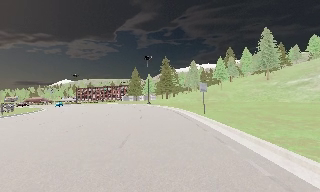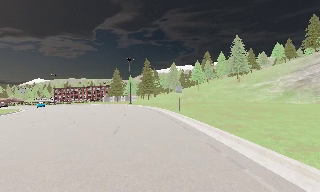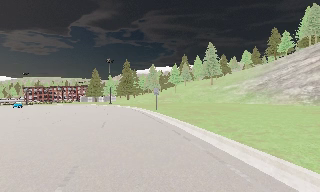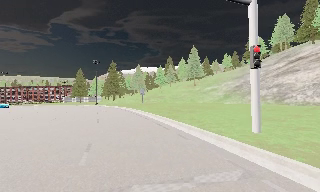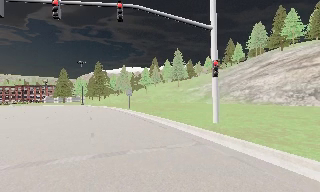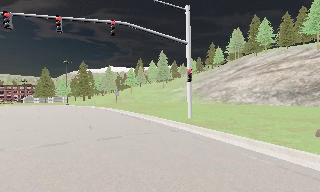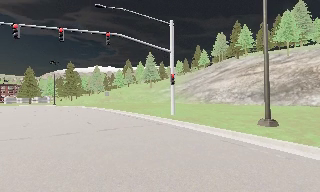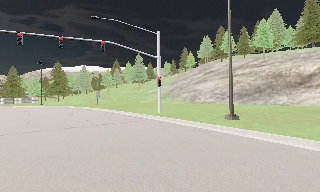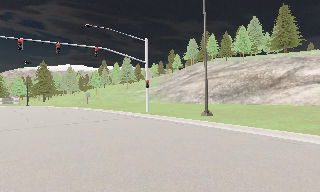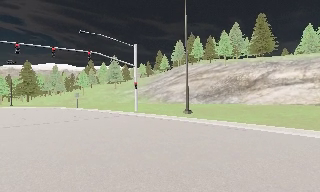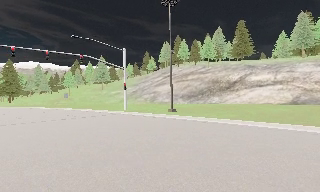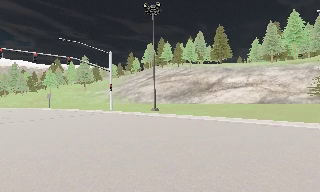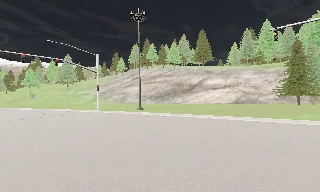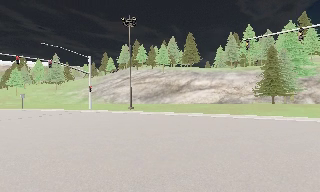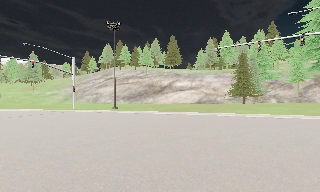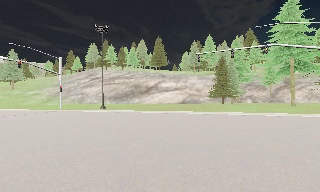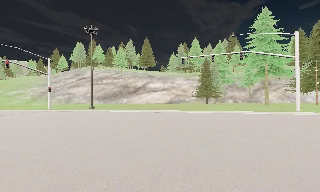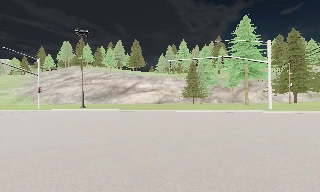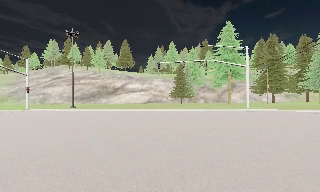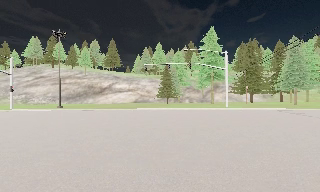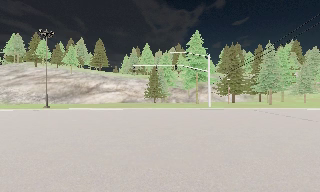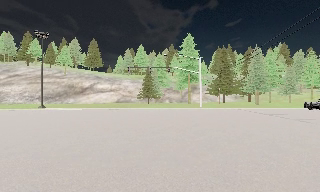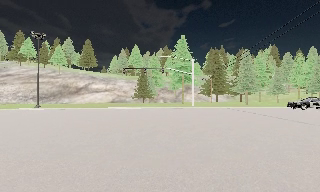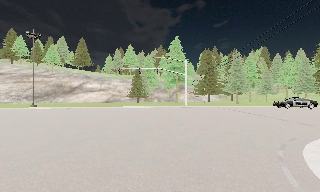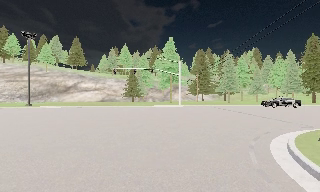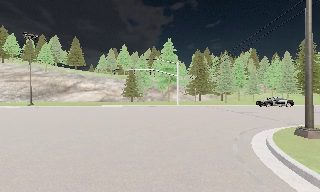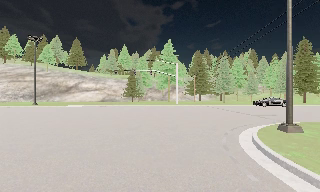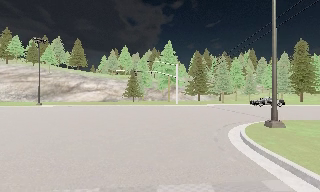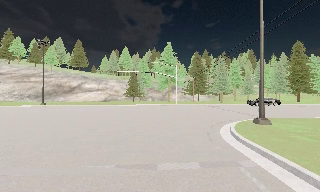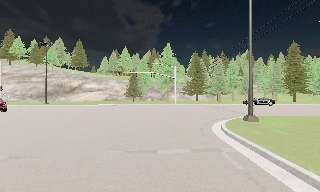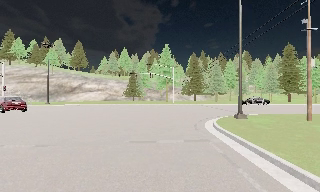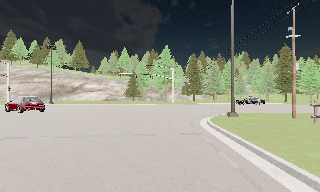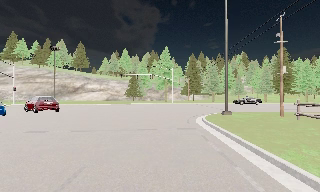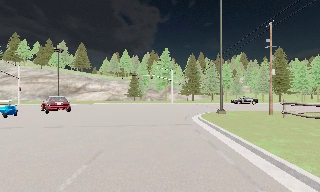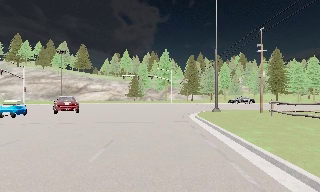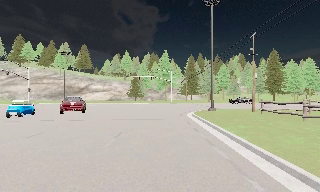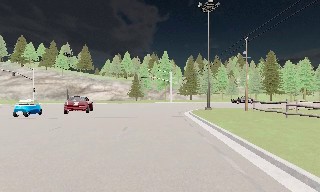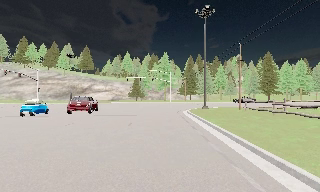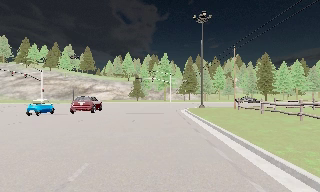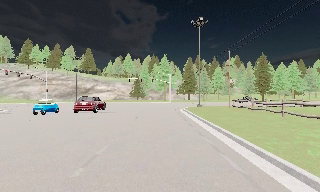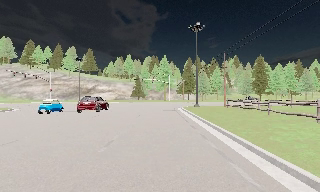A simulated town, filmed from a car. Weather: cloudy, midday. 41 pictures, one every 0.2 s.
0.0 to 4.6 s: The scene slides to the left, as the camera pans about 105 degrees to its right. It travels backward, about 40 m. It loses speed.
4.6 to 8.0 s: The camera travels backward, about 19 m, so what stands in front gets smaller.
The film runs backward here.
